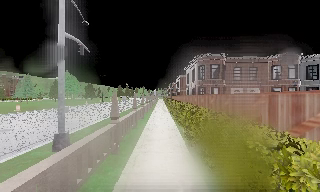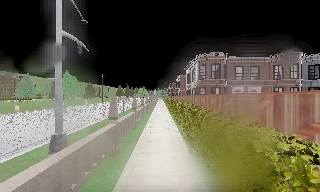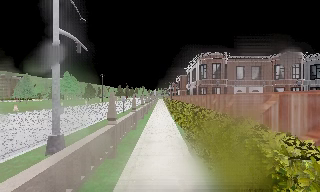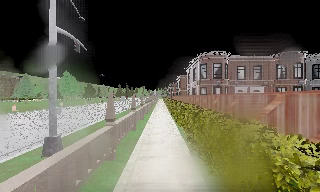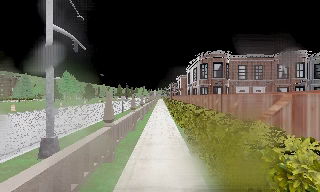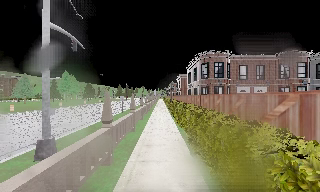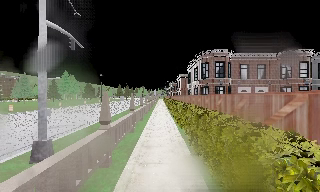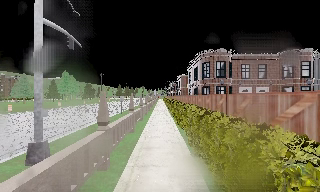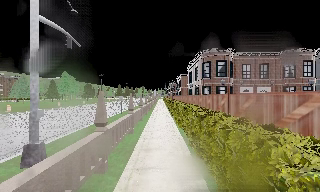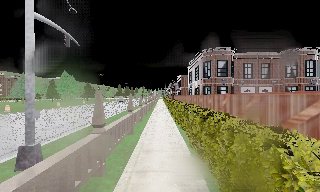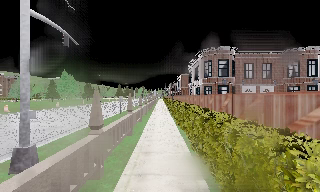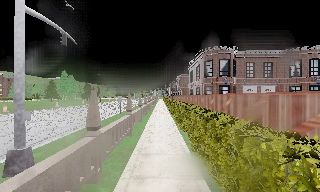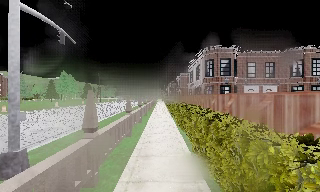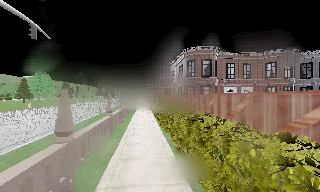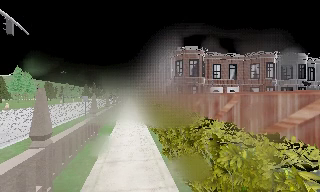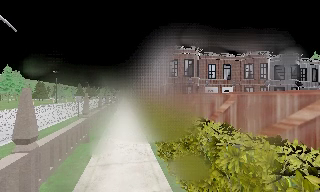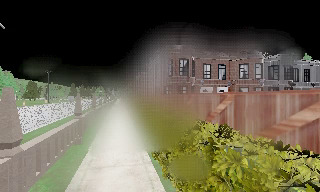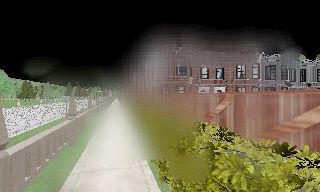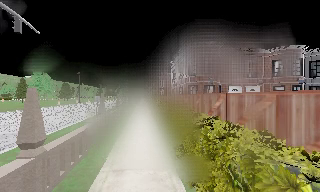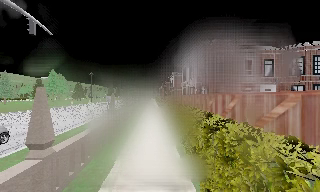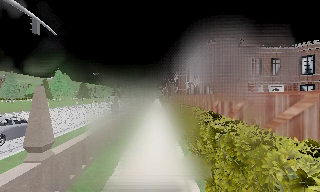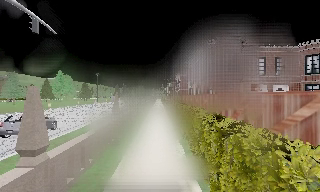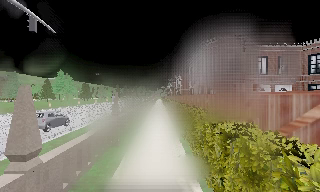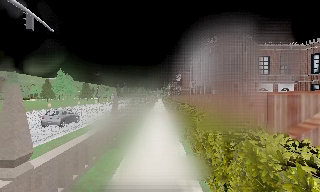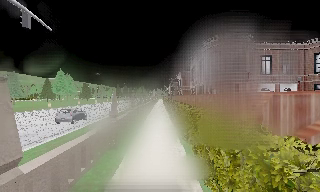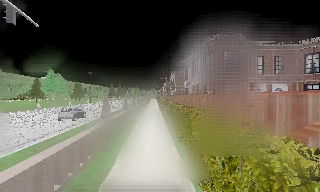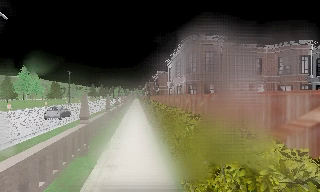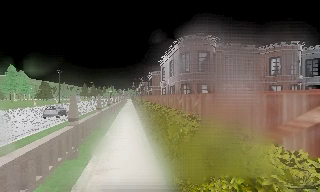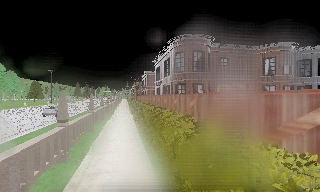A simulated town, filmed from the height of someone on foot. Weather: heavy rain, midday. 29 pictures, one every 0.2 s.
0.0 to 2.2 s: The camera travels forward, about 2.5 m, so what stands in front looms larger.
2.2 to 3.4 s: The camera pans to its right, which is clockwise from overhead, by about 15 degrees. It travels forward, about 1 m, so what stands in front looms larger.
3.4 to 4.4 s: The scene slides to the right, as the camera pans about 15 degrees to its left. It travels forward, about 1 m, so what stands in front looms larger.
4.4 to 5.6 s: The camera swings to its right by about 15 degrees, and the scene slides to the left. It travels forward, about 1 m, so what stands in front looms larger.
The film runs forward here.
